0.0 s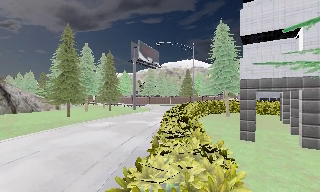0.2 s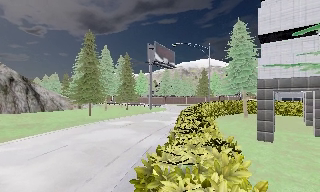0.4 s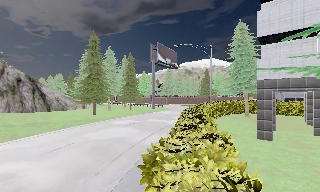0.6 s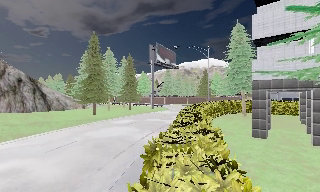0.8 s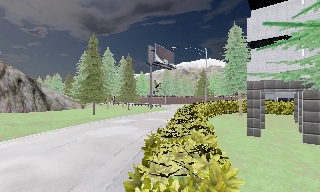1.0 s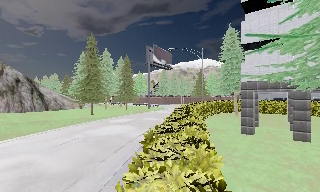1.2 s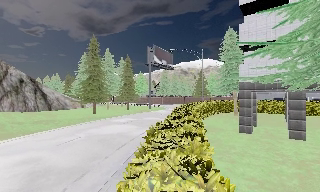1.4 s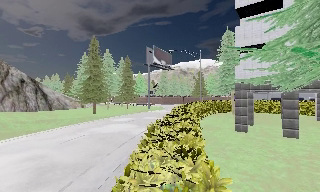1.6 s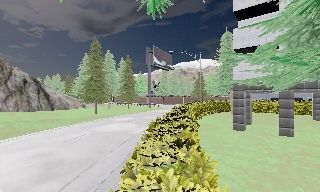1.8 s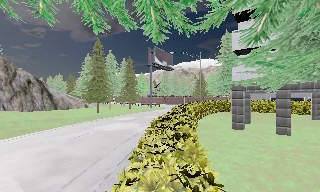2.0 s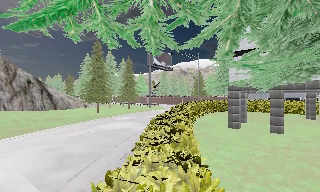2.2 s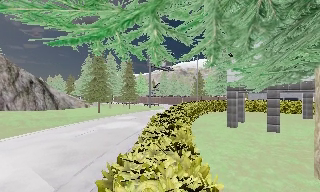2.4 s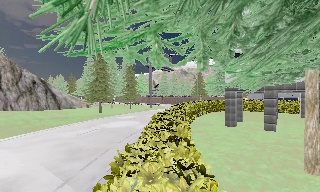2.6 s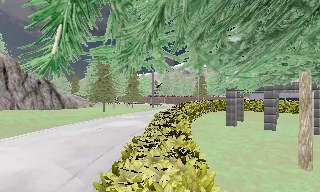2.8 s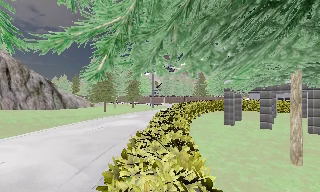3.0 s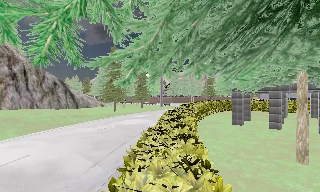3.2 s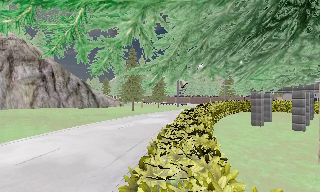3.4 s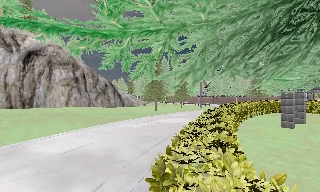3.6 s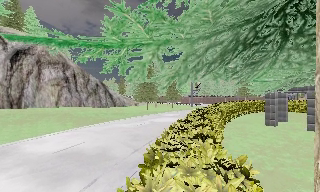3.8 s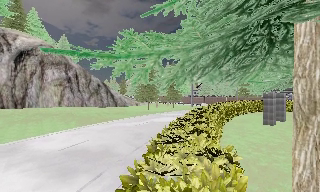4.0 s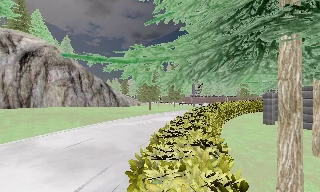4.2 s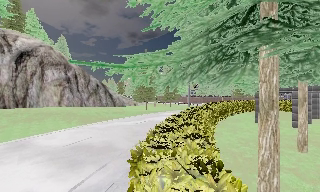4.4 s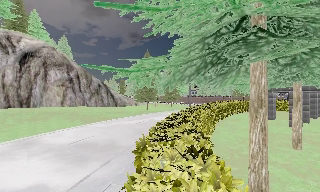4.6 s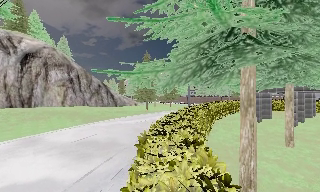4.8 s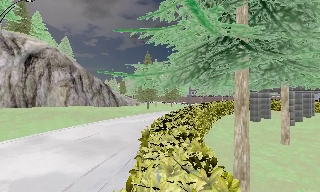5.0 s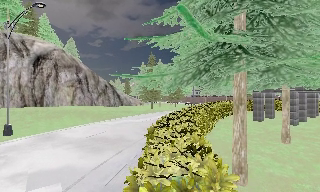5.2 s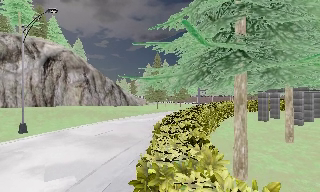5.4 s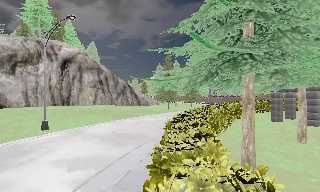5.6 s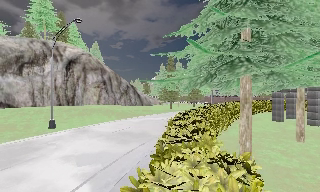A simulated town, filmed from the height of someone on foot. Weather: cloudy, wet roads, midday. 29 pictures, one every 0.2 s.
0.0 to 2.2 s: The camera travels backward, about 4 m, so what stands in front gets smaller.
2.2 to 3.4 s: The scene slides to the right, as the camera pans about 20 degrees to its left. It travels backward, about 2.5 m, so what stands in front gets smaller.
3.4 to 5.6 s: The camera travels backward, about 4 m, so what stands in front gets smaller.
The film runs backward here.
